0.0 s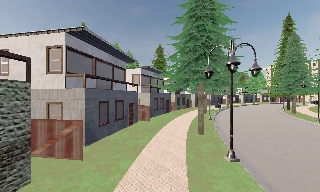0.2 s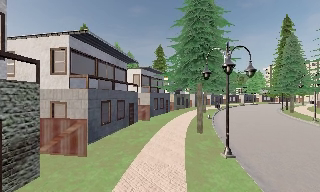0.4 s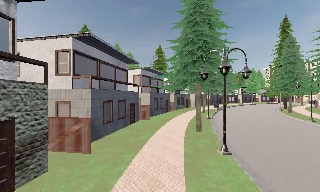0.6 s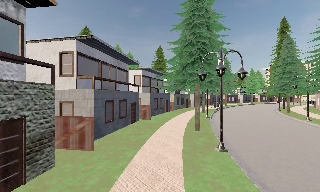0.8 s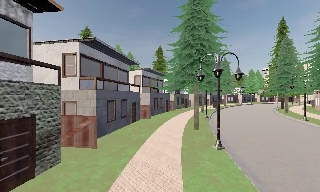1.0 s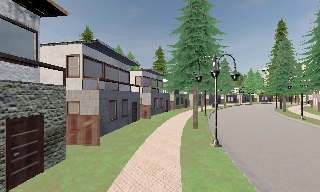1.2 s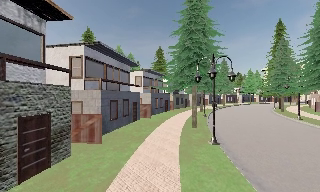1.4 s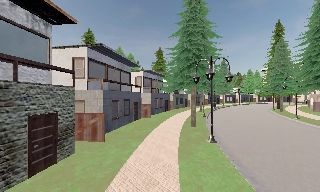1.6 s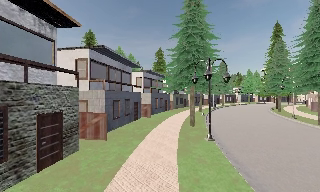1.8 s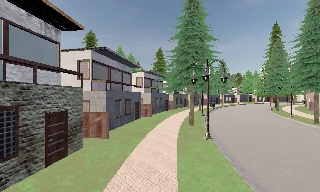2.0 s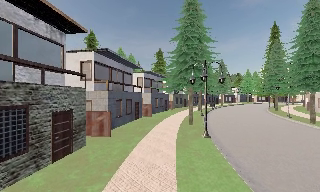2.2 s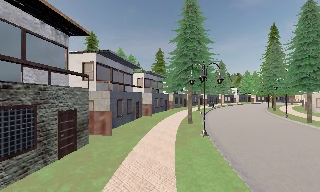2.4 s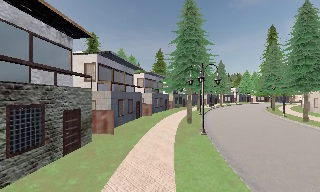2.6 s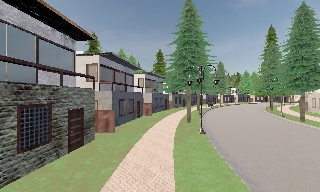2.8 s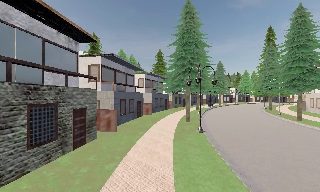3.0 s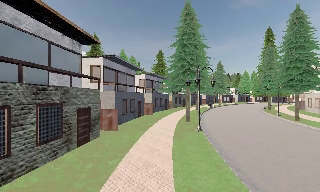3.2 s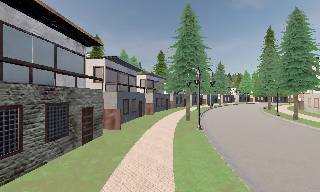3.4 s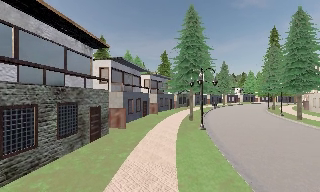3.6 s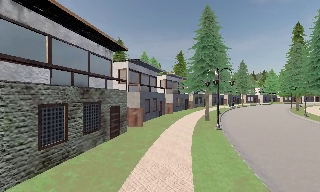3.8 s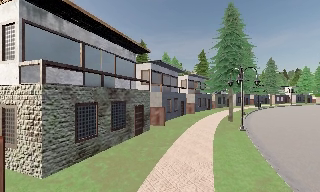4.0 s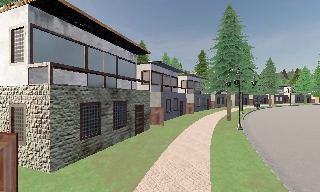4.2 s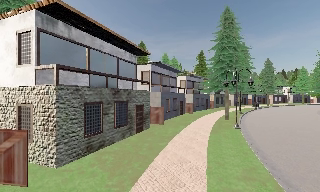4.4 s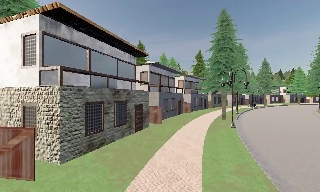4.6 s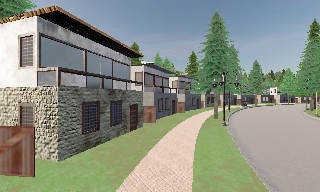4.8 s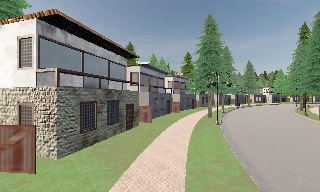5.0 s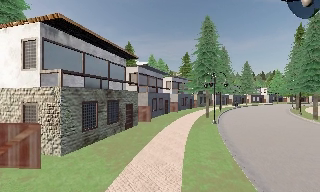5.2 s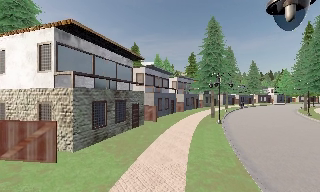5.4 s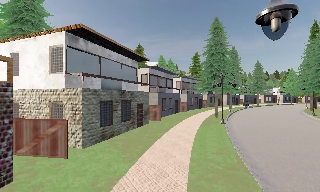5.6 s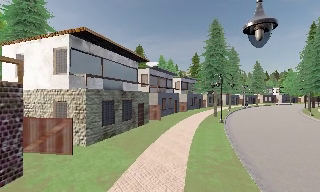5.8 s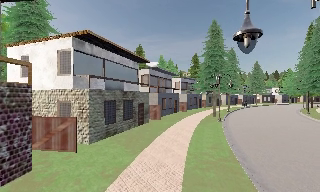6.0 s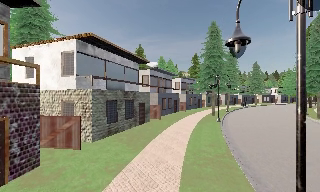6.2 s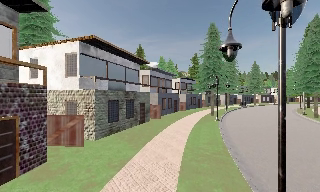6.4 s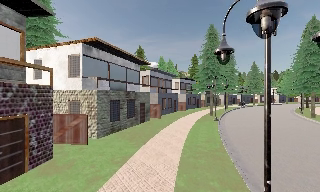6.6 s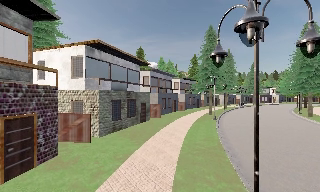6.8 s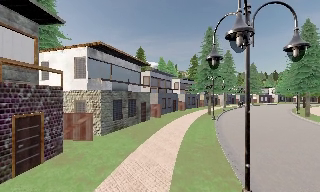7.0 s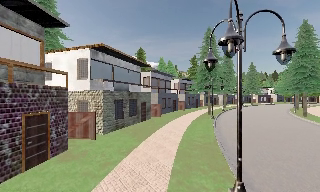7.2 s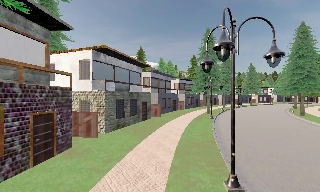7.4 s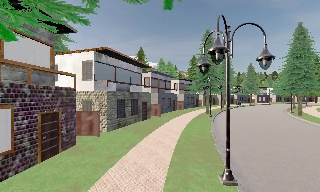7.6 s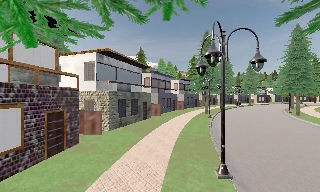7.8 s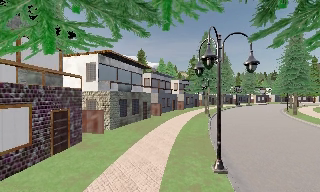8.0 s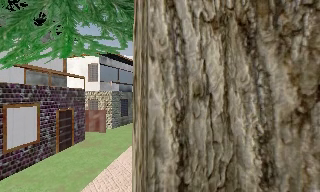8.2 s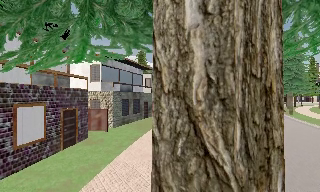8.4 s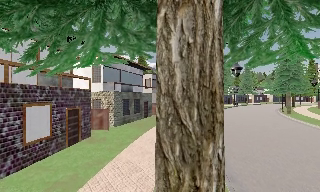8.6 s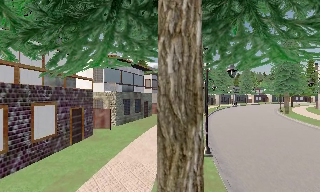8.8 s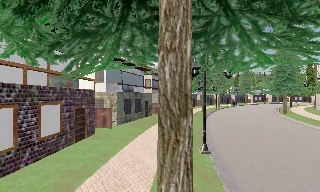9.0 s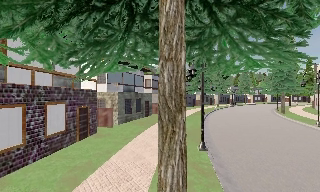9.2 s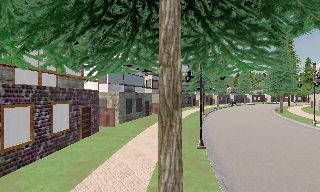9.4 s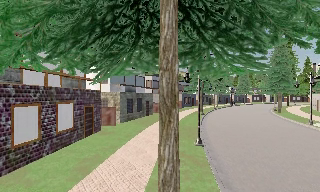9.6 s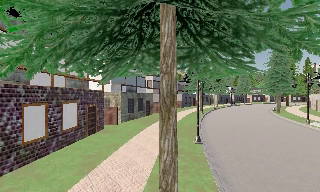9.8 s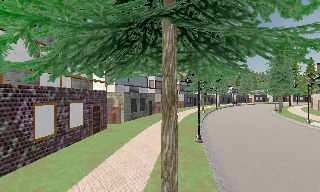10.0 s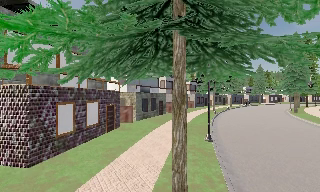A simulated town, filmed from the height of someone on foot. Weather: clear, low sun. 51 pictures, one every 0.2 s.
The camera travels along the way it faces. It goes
backward.
0.0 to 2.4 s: The camera travels backward, about 4 m, so what stands in front gets smaller.
2.4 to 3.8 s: The scene slides to the right, as the camera pans about 15 degrees to its left. It travels backward, about 2.5 m, so what stands in front gets smaller.
3.8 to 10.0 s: The camera travels backward, about 11 m, so what stands in front gets smaller.
The film runs backward here.
